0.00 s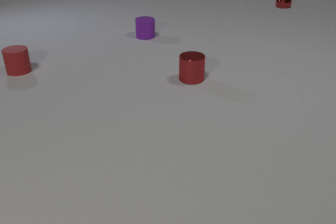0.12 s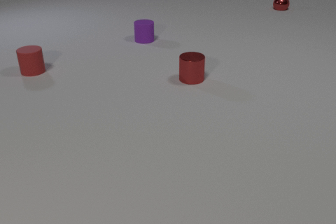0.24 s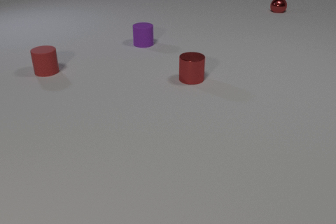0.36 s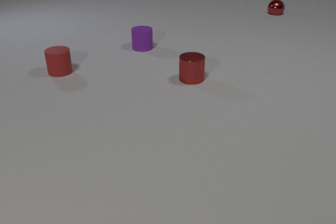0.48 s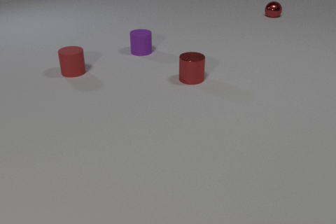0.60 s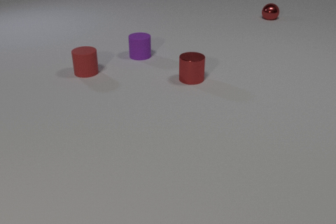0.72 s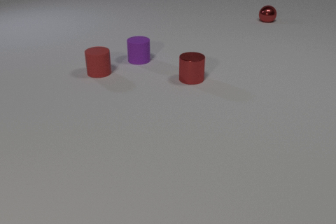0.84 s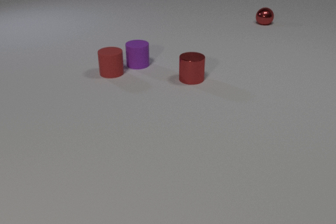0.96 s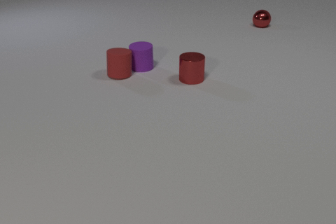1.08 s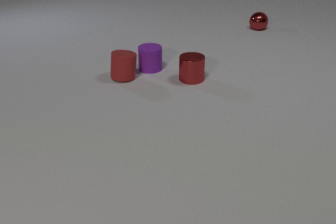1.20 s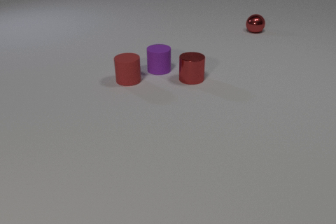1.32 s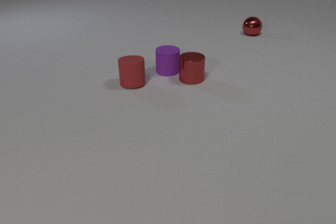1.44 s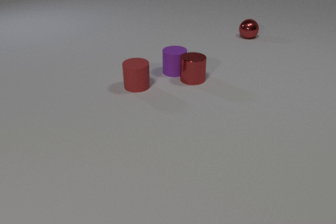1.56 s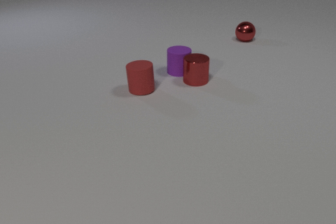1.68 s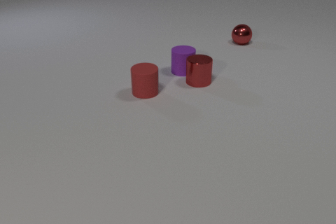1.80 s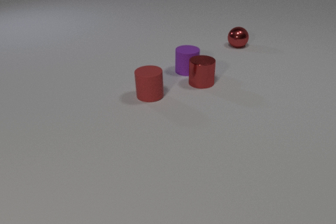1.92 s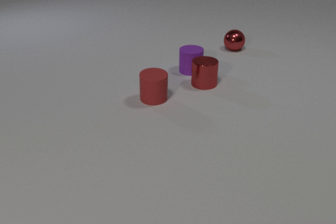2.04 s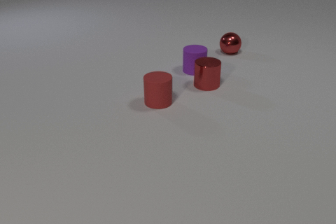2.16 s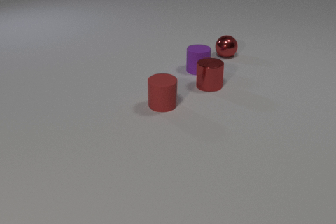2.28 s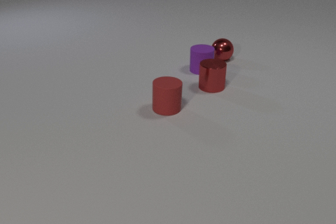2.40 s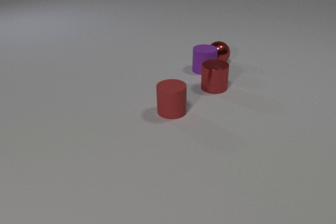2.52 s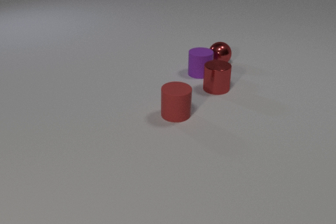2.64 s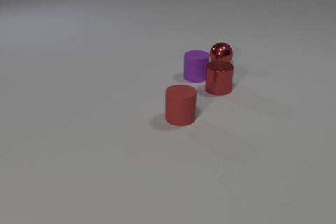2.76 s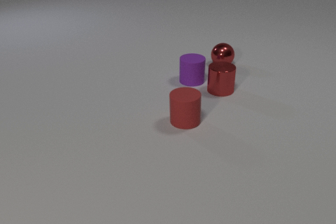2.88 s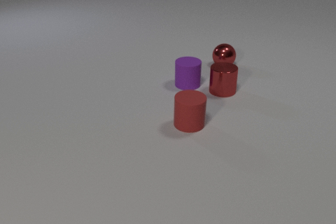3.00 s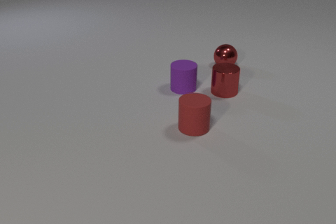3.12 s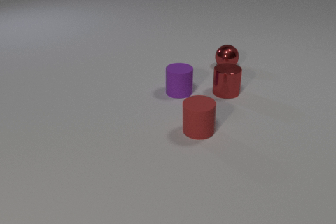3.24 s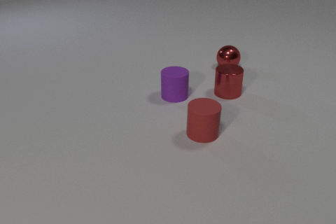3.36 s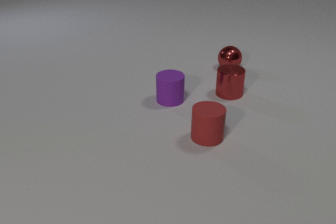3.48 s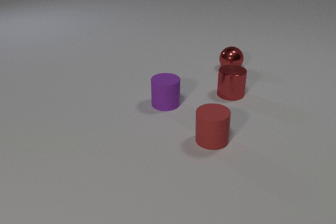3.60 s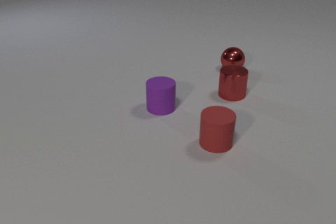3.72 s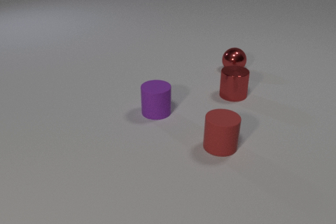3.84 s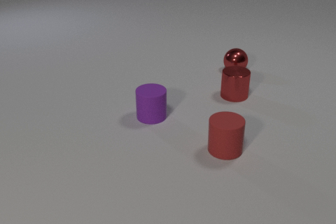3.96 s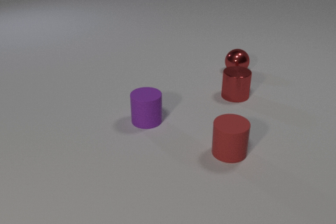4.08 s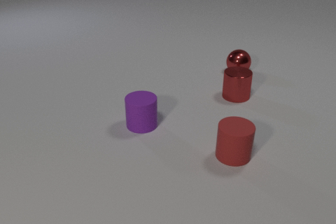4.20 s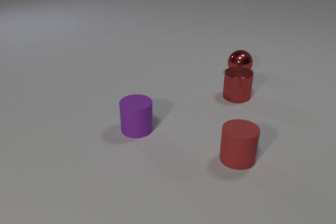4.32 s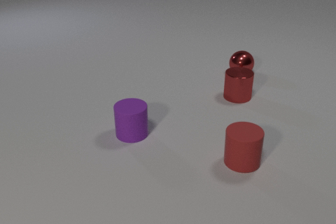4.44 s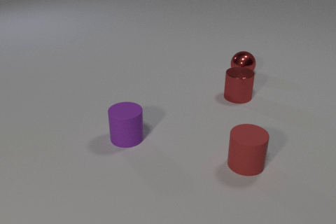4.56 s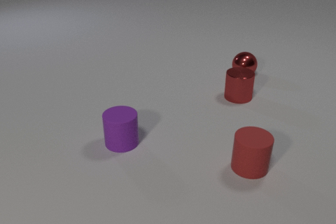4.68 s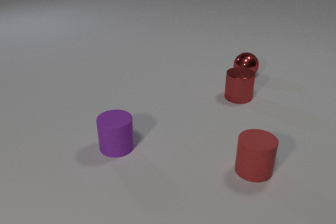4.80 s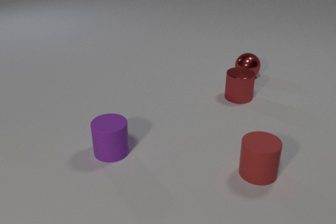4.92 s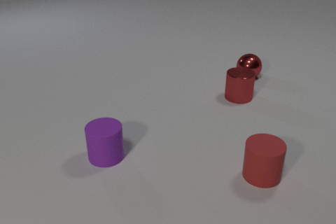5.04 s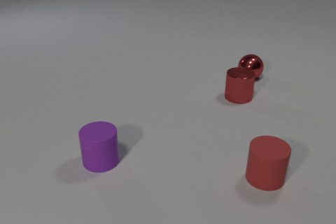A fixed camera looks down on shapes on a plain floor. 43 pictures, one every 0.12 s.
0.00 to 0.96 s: The purple rubber cylinder slides toward the camera. The red rubber cylinder slides to the right. The red metal sphere rolls toward the camera. The purple rubber cylinder and the red rubber cylinder collide.
0.96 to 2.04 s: The purple rubber cylinder slides to the right. The red rubber cylinder slides toward the camera and to the right. The red metal cylinder slides to the right and toward the camera. The red metal sphere rolls toward the camera. The purple rubber cylinder and the red metal cylinder collide.
2.04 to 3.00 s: The purple rubber cylinder slides toward the camera. The red rubber cylinder slides toward the camera and to the right. The red metal cylinder slides to the right and toward the camera. The red metal sphere rolls toward the camera. The purple rubber cylinder and the red metal sphere collide.
3.00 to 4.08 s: The purple rubber cylinder slides toward the camera and to the left. The red rubber cylinder slides toward the camera and to the right. The red metal cylinder slides to the right and toward the camera. The red metal sphere rolls toward the camera and to the right.
4.08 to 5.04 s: The purple rubber cylinder slides toward the camera and to the left. The red rubber cylinder slides to the right and toward the camera. The red metal sphere rolls to the right and toward the camera.
What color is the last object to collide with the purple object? red.
What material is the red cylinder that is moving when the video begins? rubber.
Are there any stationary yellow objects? no.
